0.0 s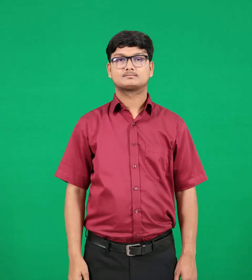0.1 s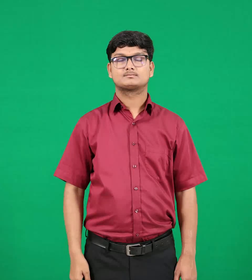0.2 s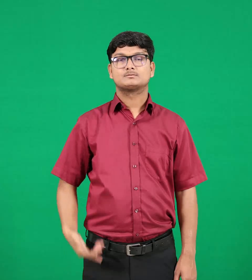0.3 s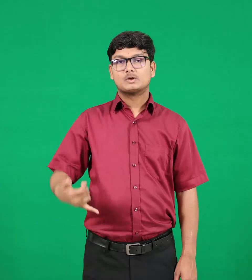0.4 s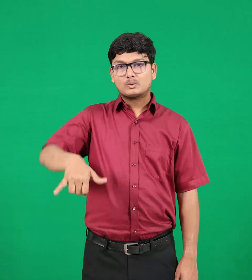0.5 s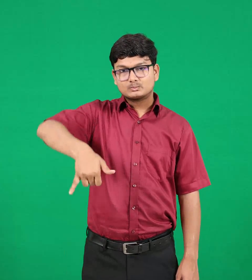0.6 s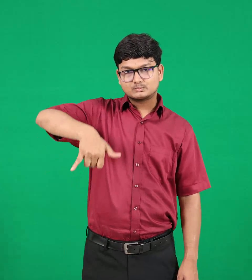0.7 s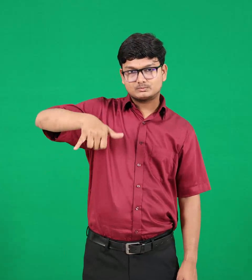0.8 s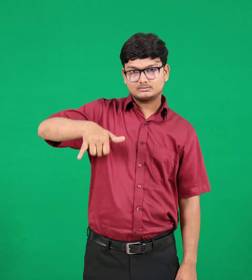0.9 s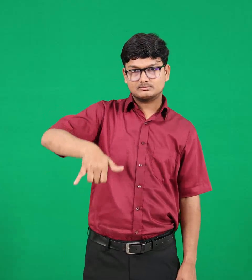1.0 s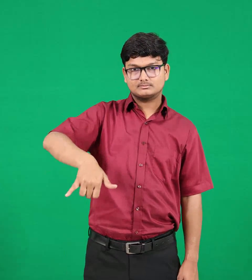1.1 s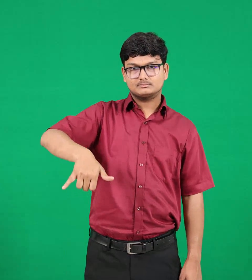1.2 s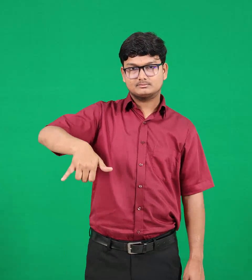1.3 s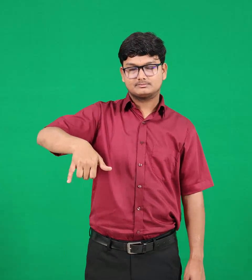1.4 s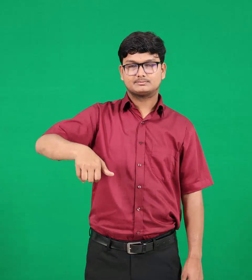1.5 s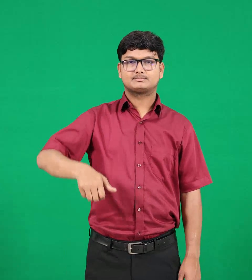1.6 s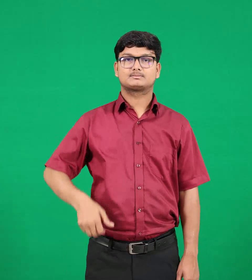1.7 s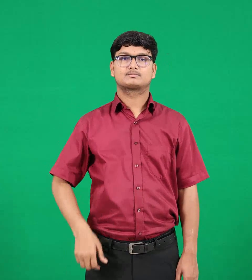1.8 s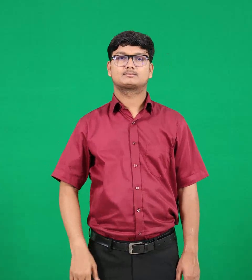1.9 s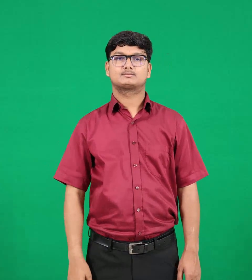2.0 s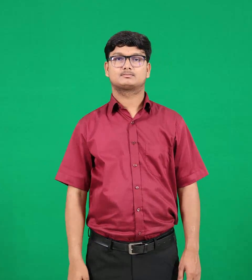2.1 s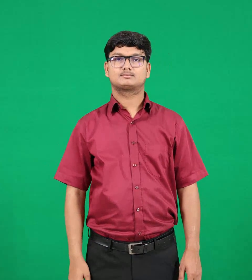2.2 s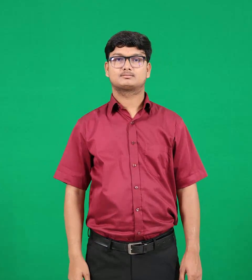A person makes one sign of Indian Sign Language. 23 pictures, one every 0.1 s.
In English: ring
